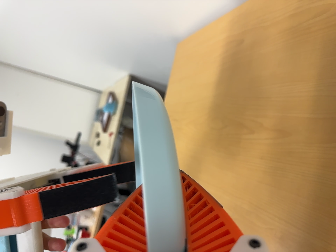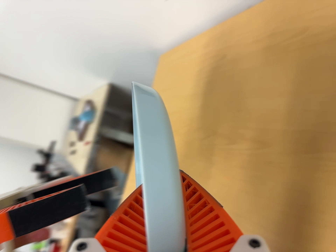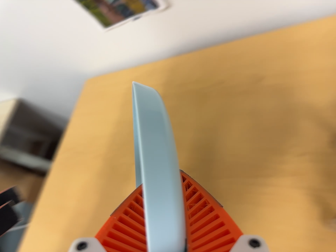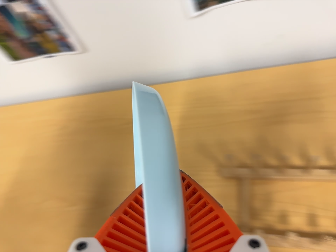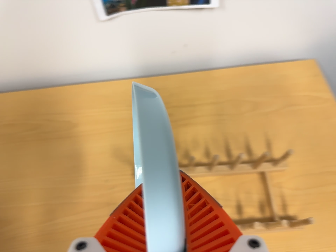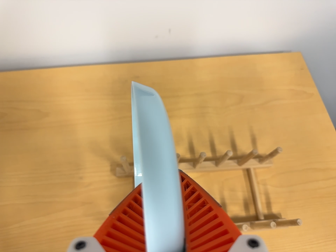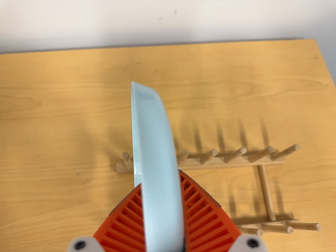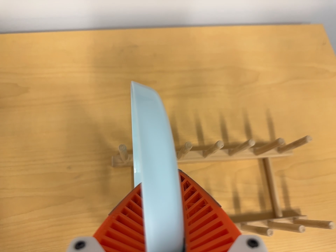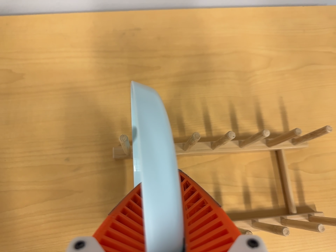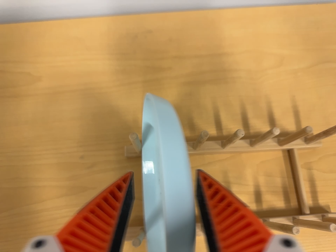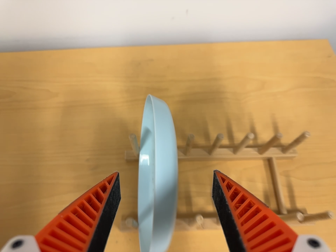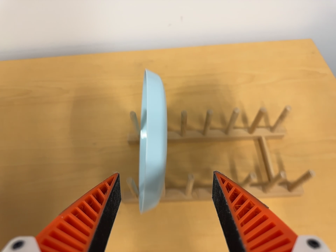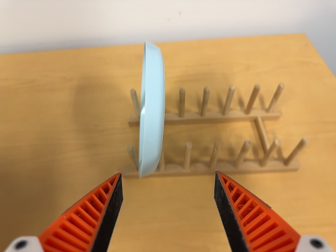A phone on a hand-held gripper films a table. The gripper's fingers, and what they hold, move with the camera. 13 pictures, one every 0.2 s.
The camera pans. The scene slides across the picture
to the left.
0.0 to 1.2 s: The camera pans to its right by about 75 degrees. It travels to its left and toward the top of its view, about 14 cm.
1.2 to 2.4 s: The camera travels toward the bottom of its view, about 20 cm. Its aim tips toward the top of its view by about 15 degrees.
The film runs forward here.
